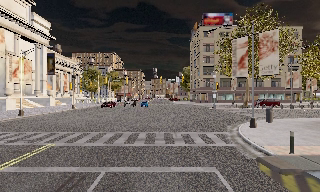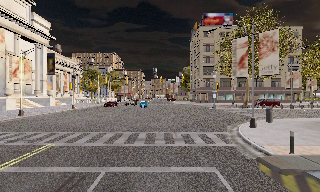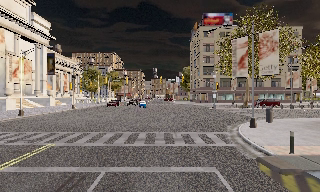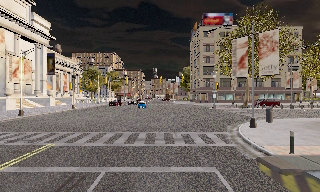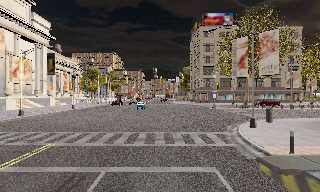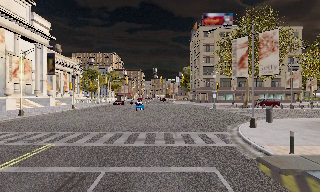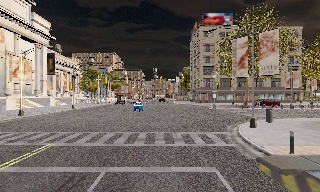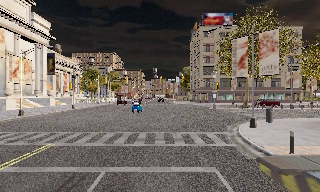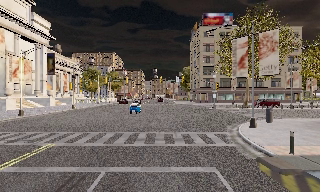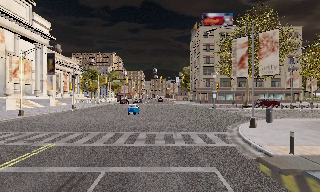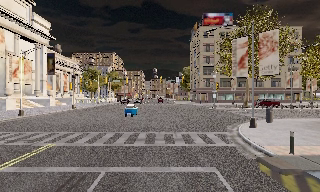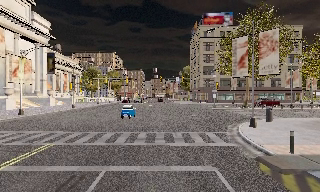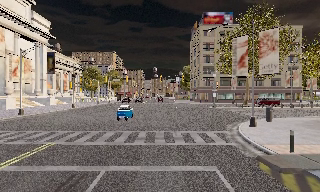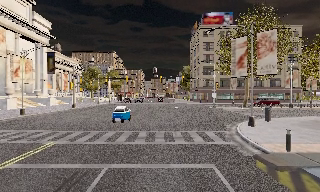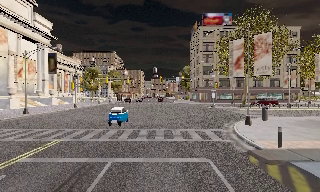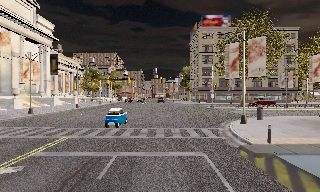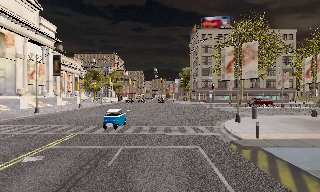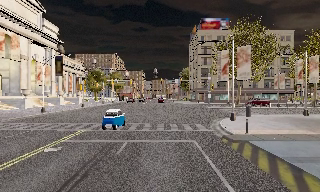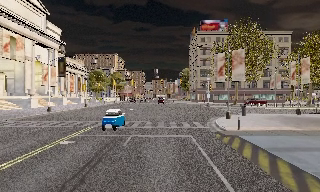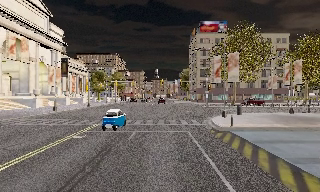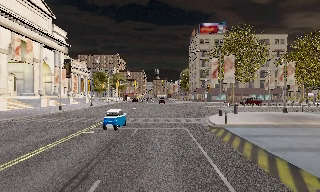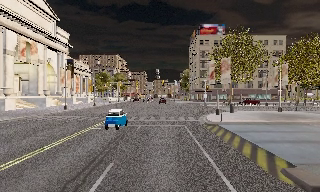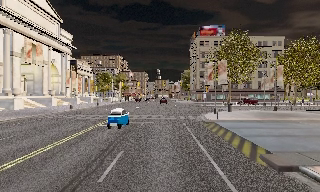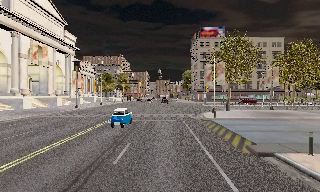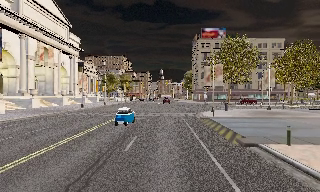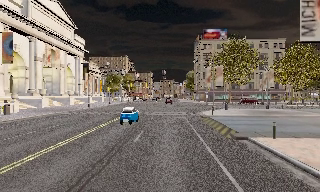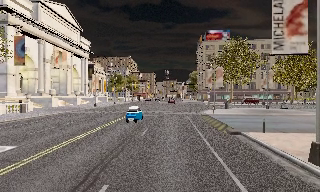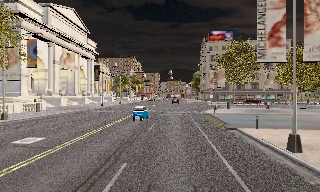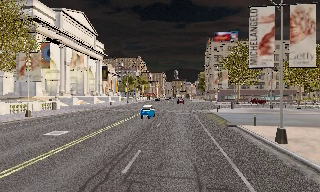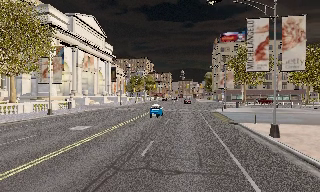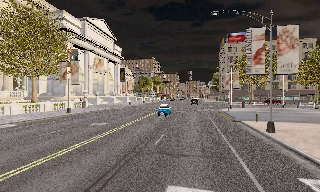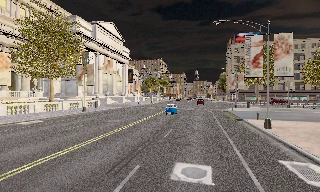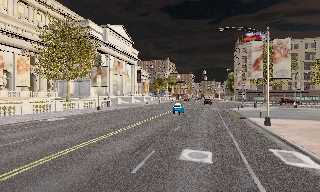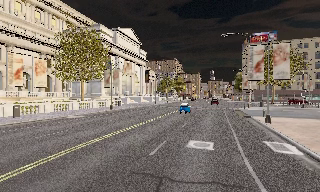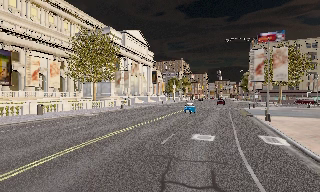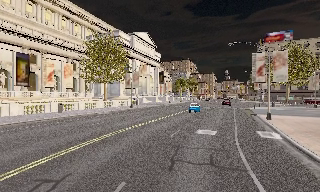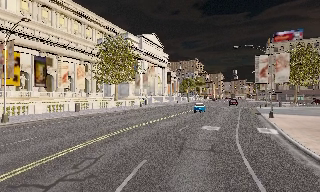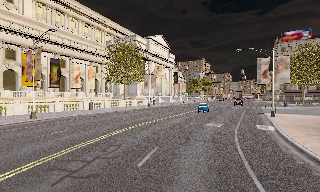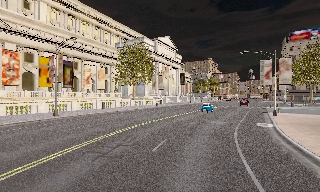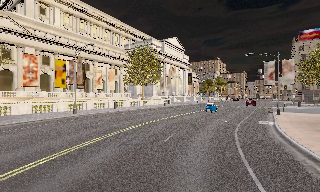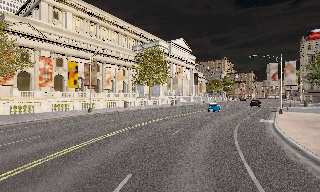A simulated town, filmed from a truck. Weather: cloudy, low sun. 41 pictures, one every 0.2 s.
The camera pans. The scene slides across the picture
to the right.
The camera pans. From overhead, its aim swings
counterclockwise.
0.0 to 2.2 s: The camera keeps its place and its aim.
2.2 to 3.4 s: The camera travels backward, about 3 m, so what stands in front gets smaller. It gains speed.
3.4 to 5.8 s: The camera travels backward, about 15 m, so what stands in front gets smaller.
5.8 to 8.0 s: The camera swings to its left by about 25 degrees, and the scene slides to the right. It travels backward, about 16 m, so what stands in front gets smaller.
The film runs backward here.
